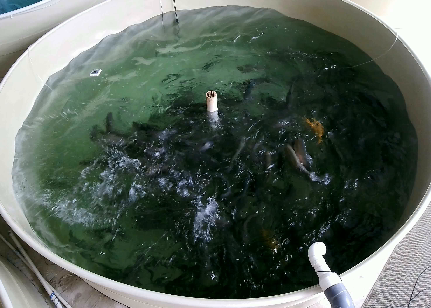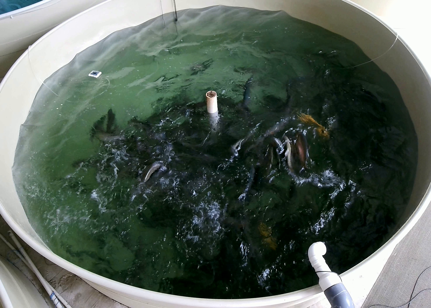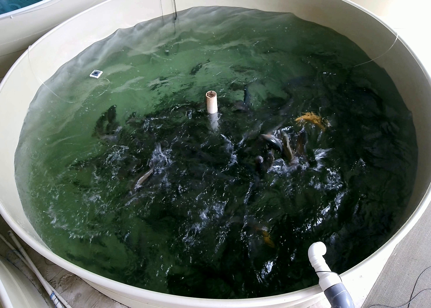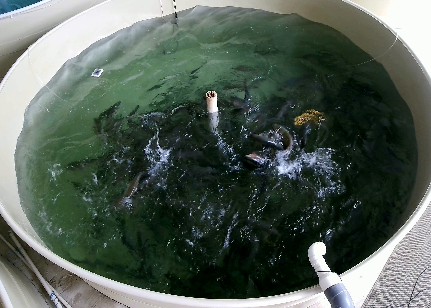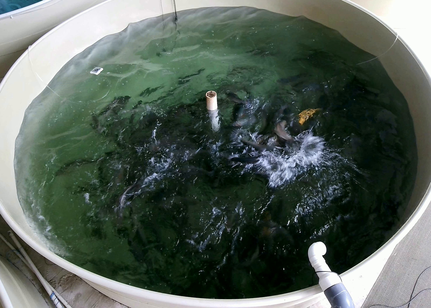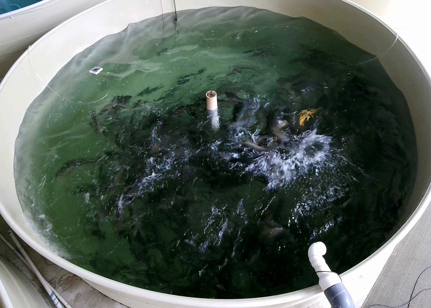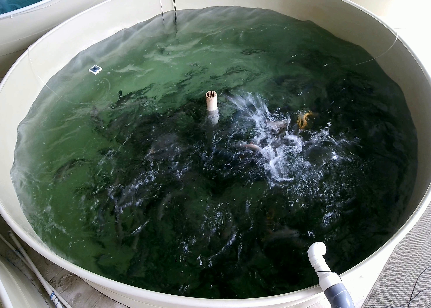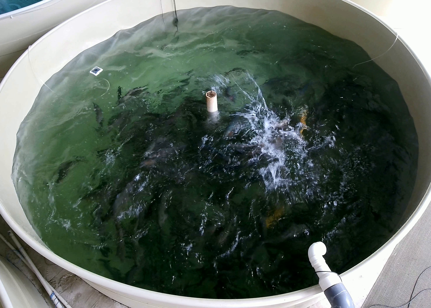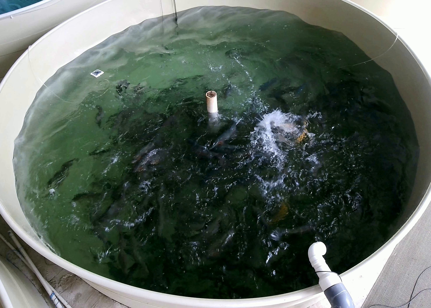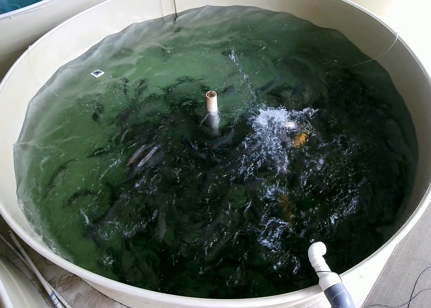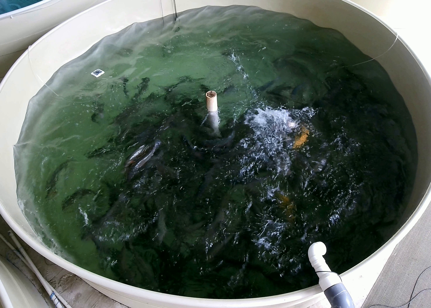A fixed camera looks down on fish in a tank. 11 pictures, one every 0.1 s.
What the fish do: Strong feeding.
